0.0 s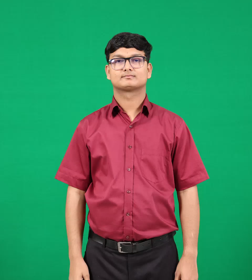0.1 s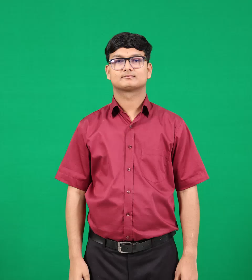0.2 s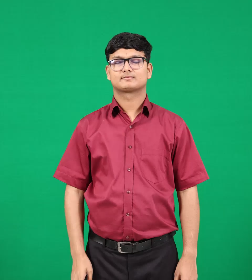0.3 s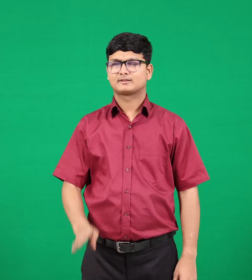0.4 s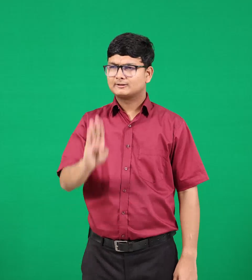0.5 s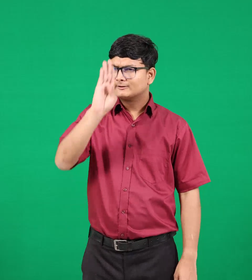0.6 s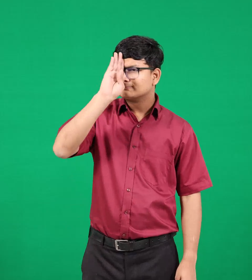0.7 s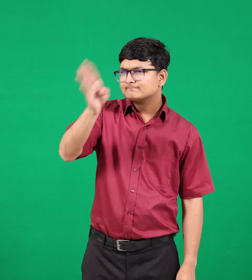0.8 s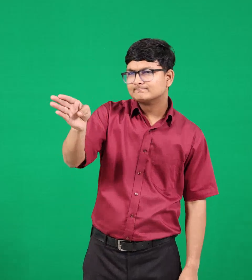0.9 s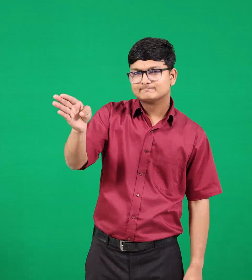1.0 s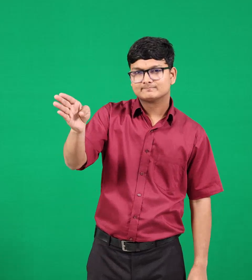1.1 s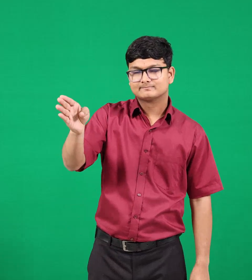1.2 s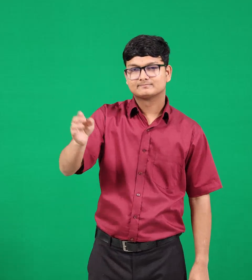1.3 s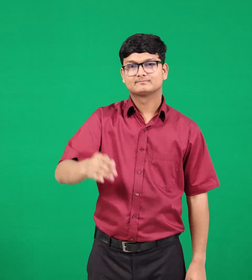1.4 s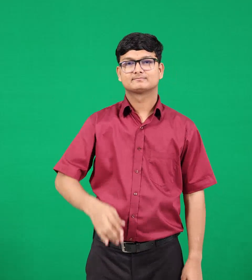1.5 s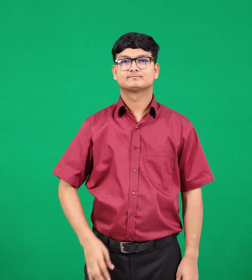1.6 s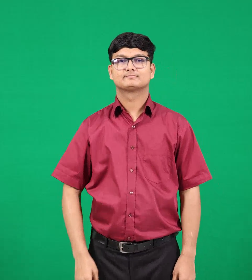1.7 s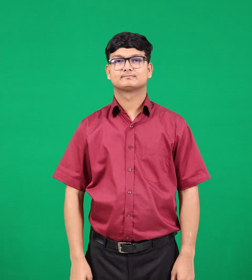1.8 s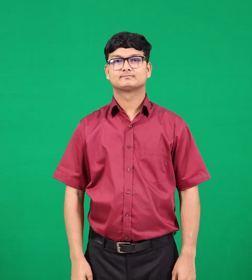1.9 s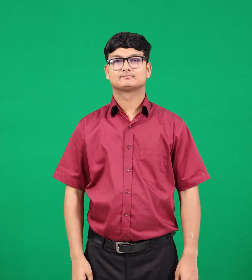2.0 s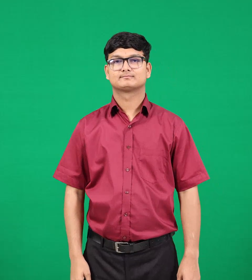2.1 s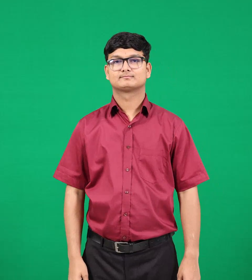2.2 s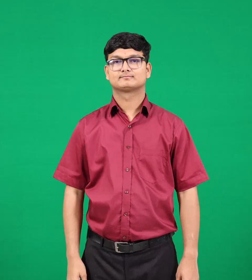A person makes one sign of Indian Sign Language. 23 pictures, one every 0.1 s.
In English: direct
